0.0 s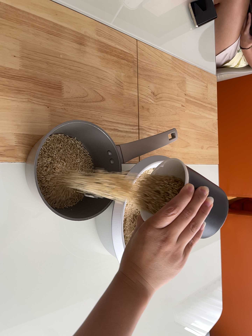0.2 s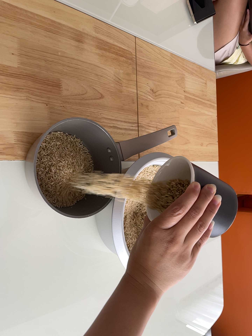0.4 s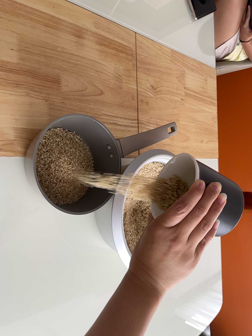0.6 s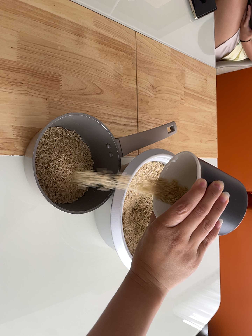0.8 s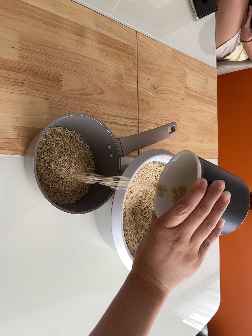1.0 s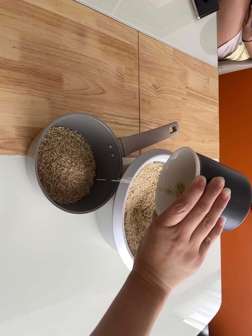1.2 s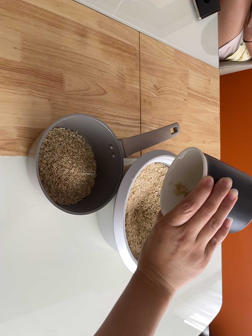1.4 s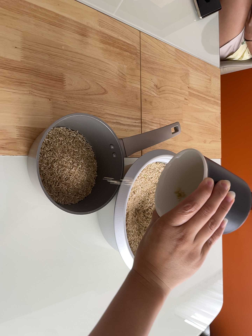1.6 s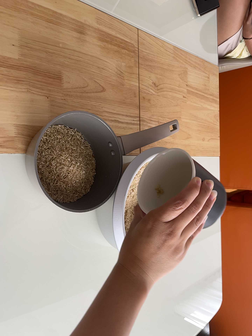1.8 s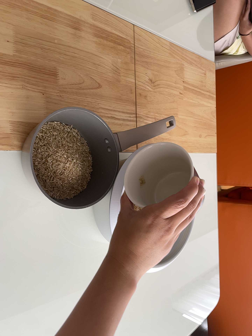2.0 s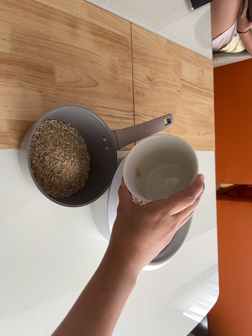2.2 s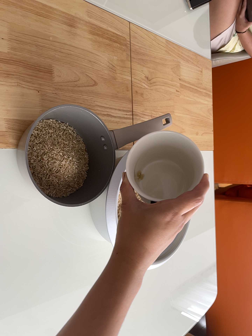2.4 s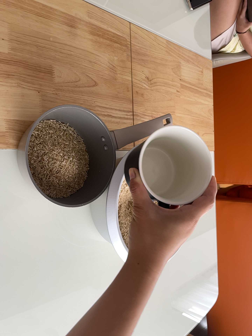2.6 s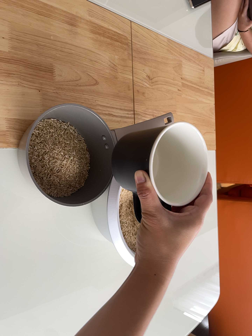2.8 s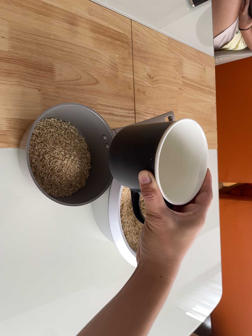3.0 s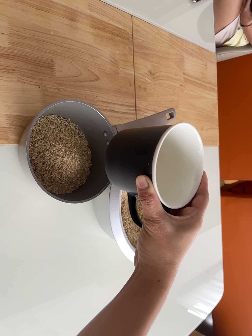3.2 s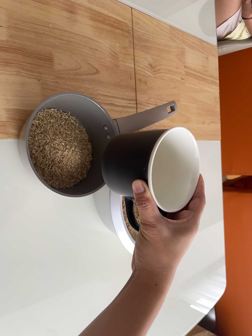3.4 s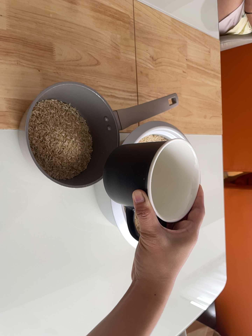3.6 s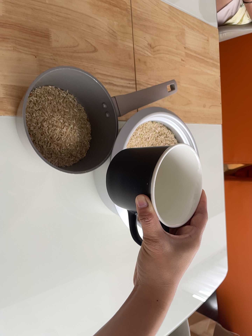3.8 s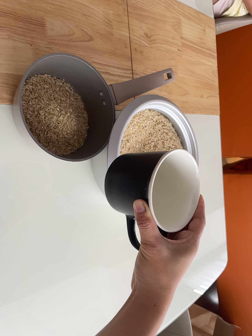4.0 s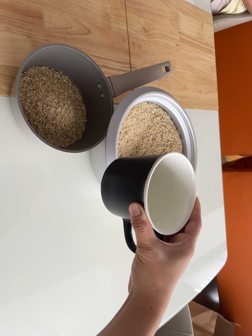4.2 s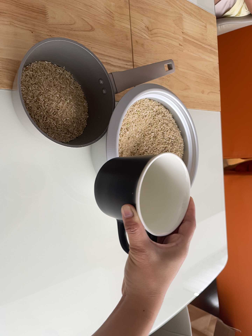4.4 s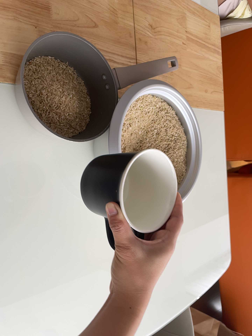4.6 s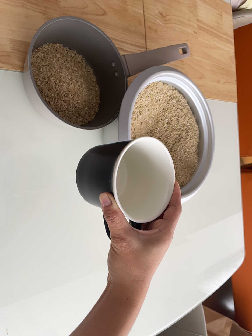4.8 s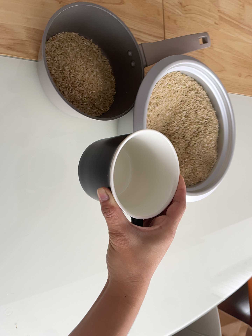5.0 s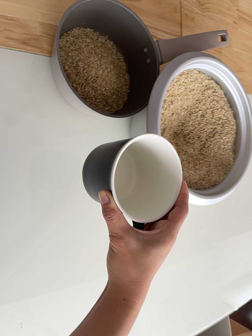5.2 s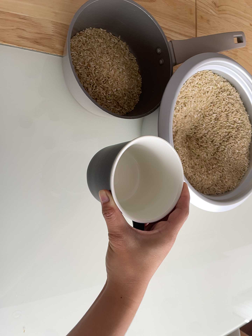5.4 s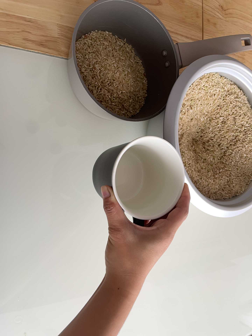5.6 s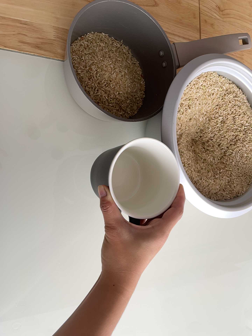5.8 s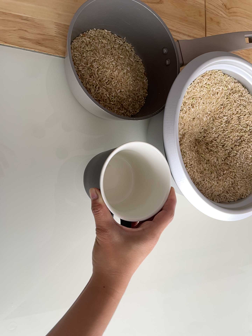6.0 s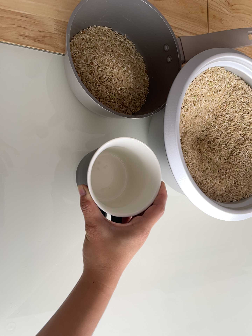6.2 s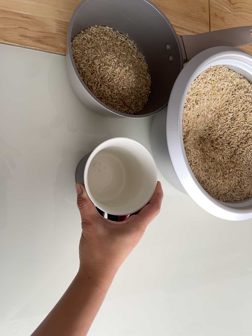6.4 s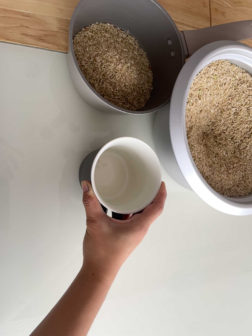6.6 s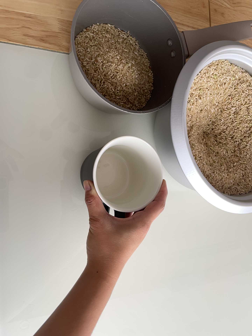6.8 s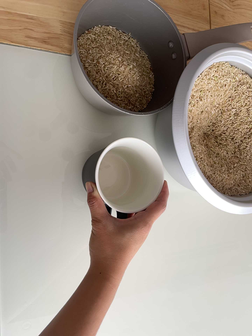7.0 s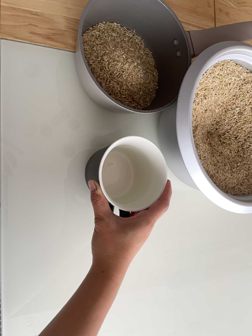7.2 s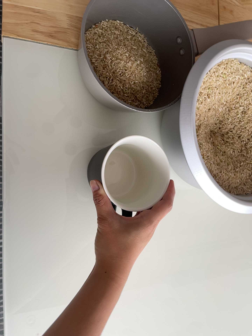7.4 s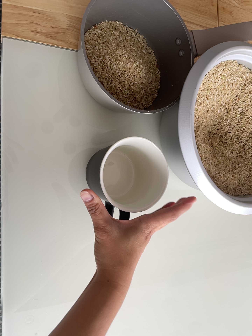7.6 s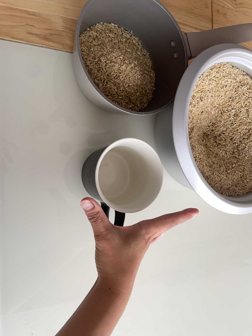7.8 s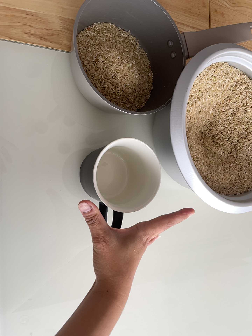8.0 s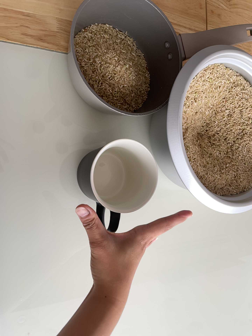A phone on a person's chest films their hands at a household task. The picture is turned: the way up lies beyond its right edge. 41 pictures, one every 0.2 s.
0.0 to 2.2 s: The camera shifts only a little, or ends up much as it began.
2.2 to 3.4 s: The camera shifts only a little, or ends up much as it began.
3.4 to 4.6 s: The camera travels toward the bottom of its view, about 10 cm, so close, fixed things drift upward.
4.6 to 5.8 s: The camera swings to its left by about 10 degrees, and the scene slides to the right. It travels forward, about 8 cm, so what stands in front looms larger.
5.8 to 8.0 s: The camera shifts only a little, or ends up much as it began.
The film runs forward here.
